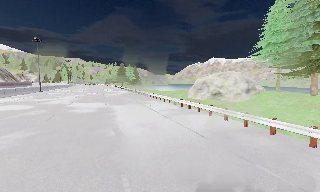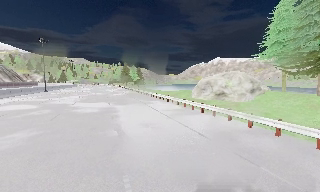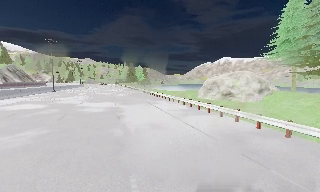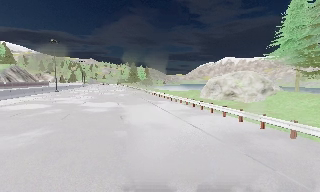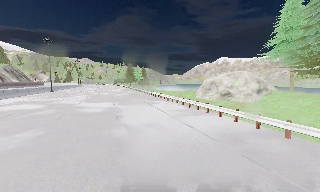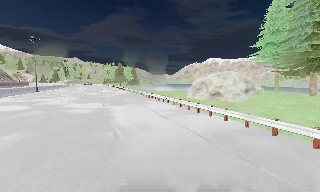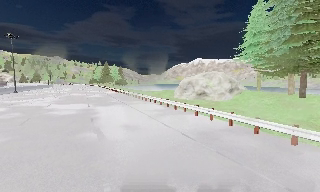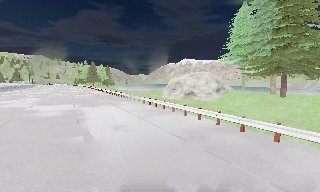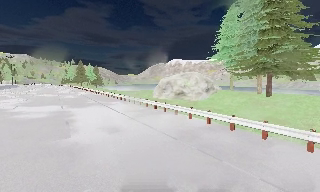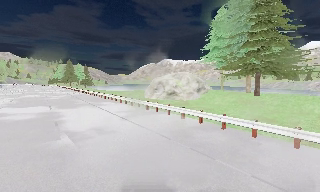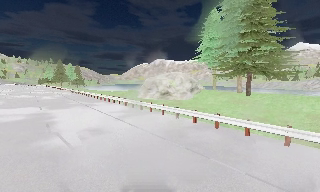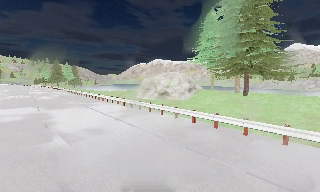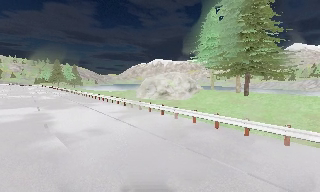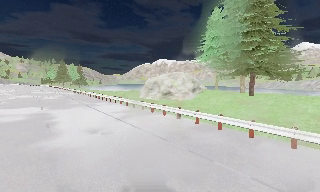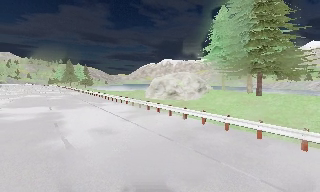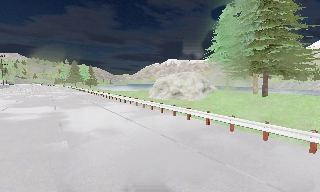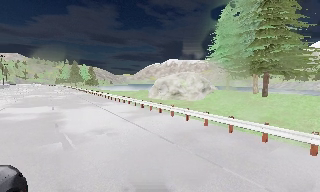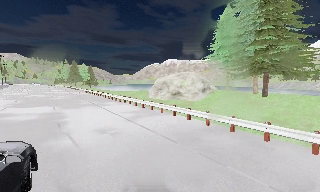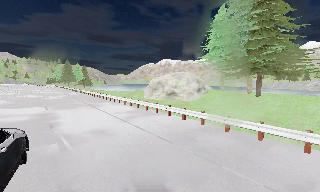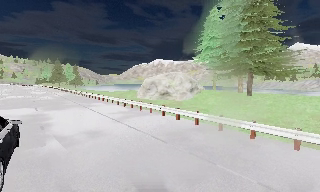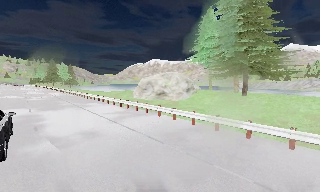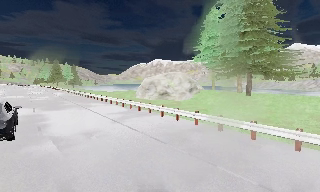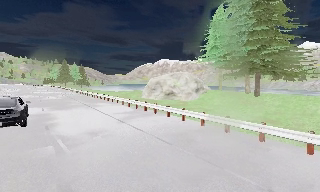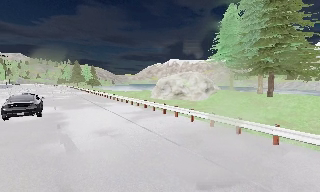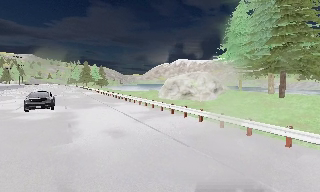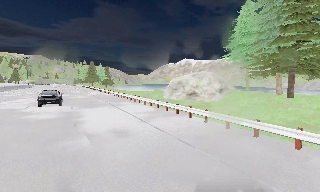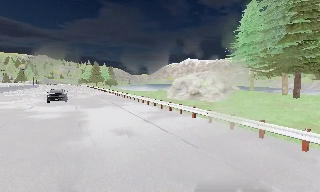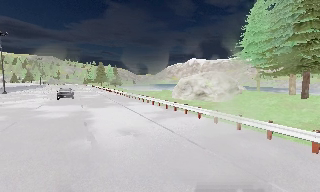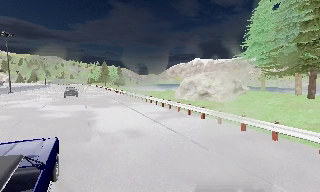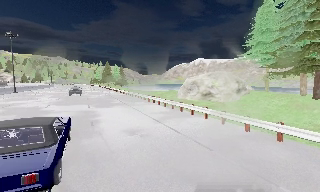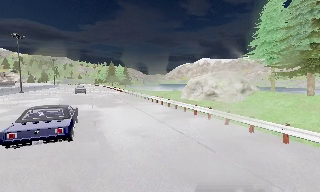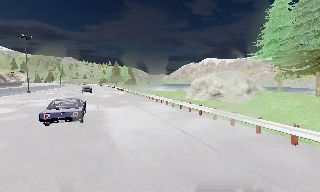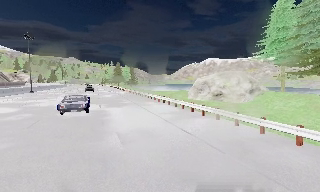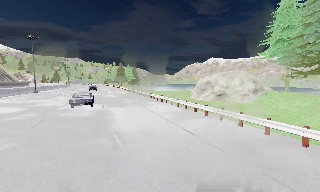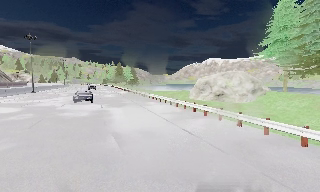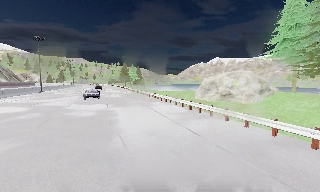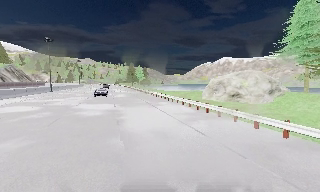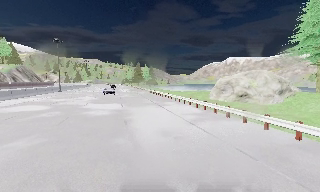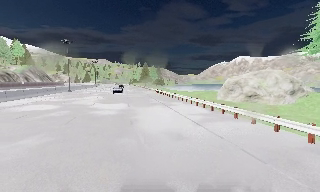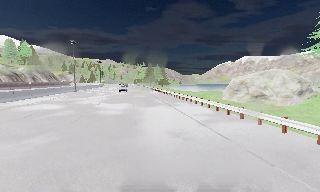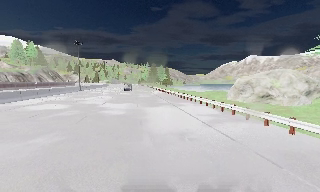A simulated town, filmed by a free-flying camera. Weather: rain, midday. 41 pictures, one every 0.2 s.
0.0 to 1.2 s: The camera shifts only a little, or ends up much as it began.
1.2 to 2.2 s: The camera swings to its right by about 15 degrees, and the scene slides to the left.
2.2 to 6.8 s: The camera pans to its left, which is counterclockwise from overhead, by about 20 degrees. It travels forward, about 1 m, so what stands in front looms larger.
6.8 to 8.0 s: The scene slides to the right, as the camera pans about 10 degrees to its left.
The film runs forward here.
